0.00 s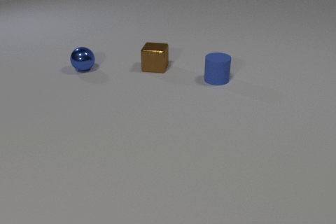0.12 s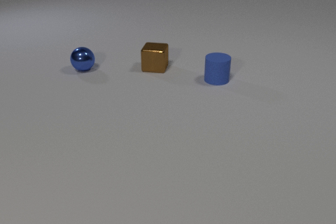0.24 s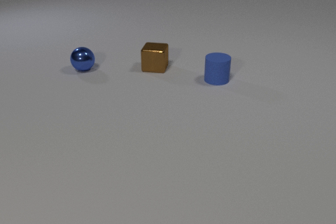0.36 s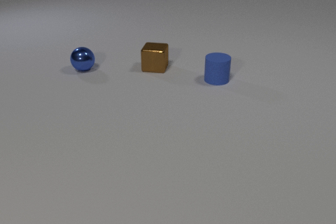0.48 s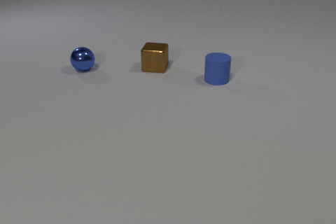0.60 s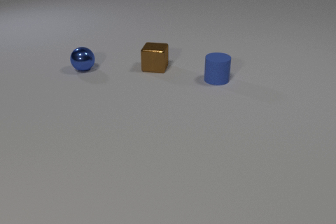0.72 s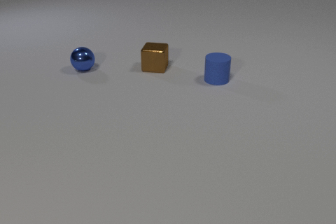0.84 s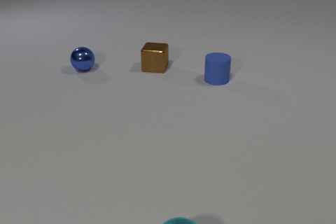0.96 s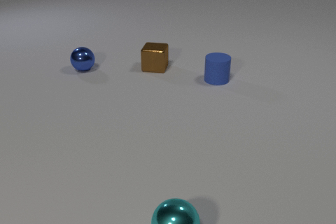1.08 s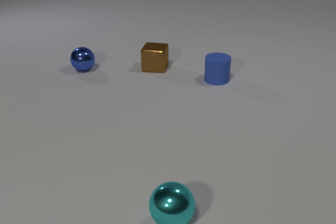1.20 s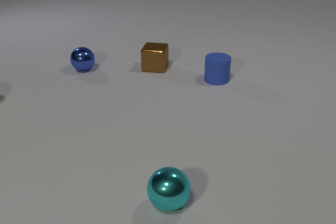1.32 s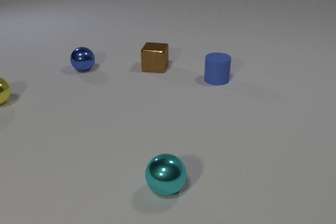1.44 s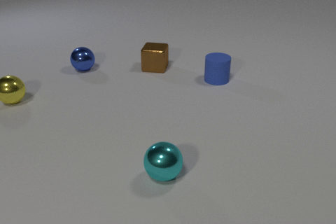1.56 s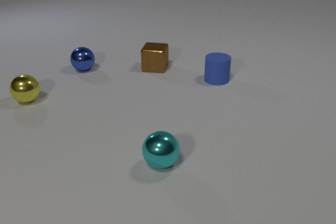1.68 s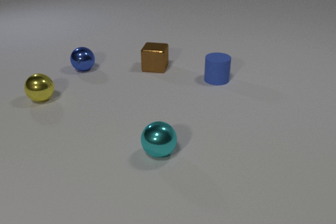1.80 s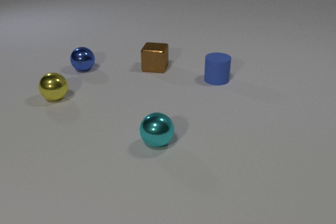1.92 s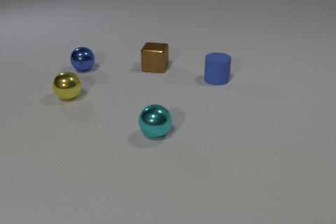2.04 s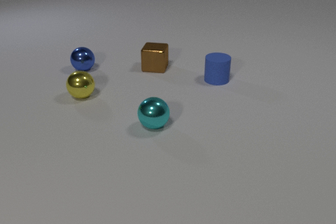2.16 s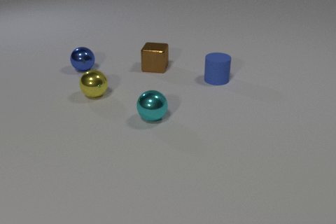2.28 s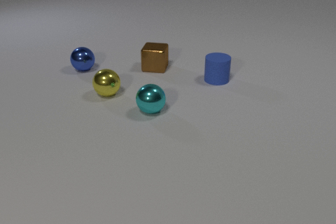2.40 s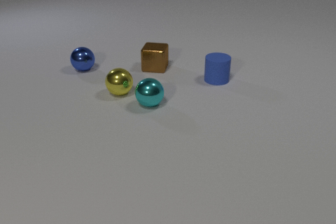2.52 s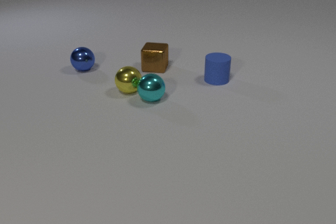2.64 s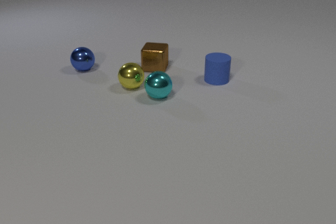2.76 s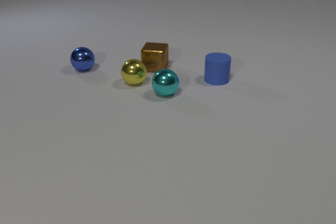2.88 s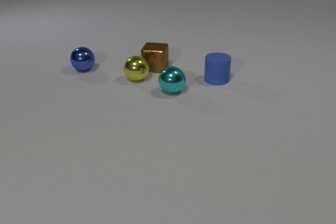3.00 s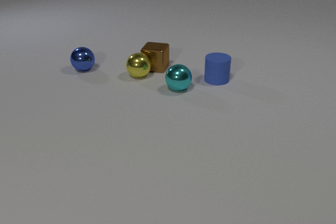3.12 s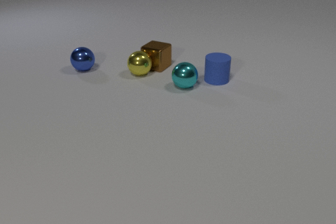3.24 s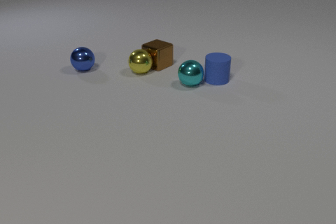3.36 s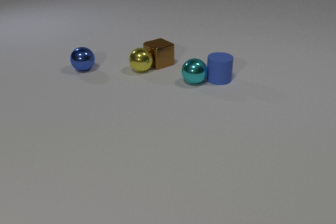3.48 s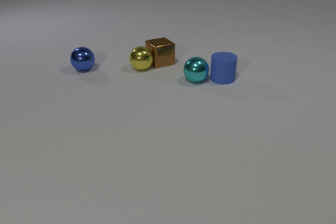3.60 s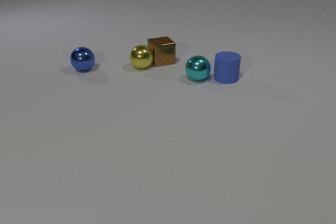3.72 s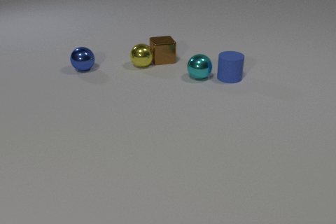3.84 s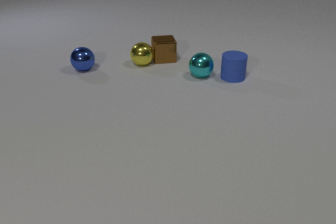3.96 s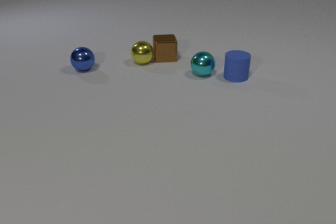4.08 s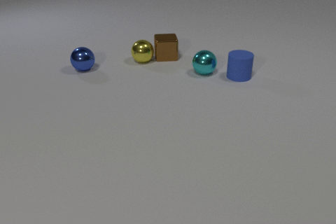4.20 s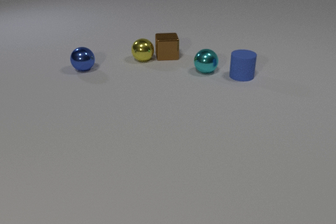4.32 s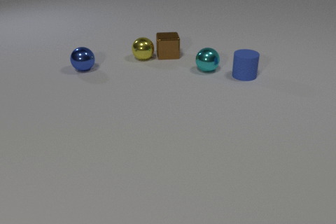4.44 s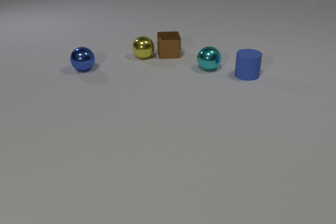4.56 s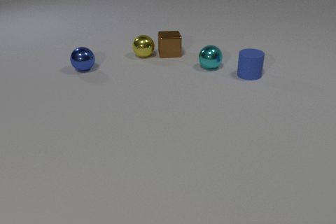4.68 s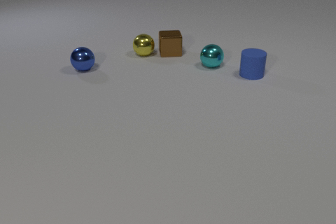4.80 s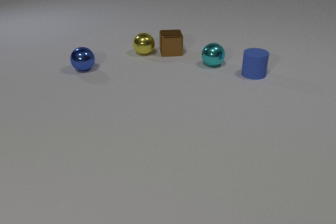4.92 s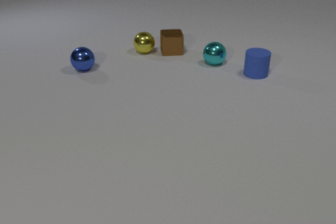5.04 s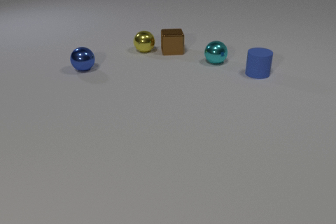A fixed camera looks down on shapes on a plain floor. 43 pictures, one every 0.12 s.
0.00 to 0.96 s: The cyan metal sphere comes in at the bottom edge, rolls away from the camera.
0.96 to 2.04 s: The cyan metal sphere rolls away from the camera. The yellow metal sphere comes in at the left edge, rolls to the right.
2.04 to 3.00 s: The cyan metal sphere rolls away from the camera. The yellow metal sphere rolls to the right and away from the camera. The cyan metal sphere and the yellow metal sphere collide. The yellow metal sphere and the brown metal cube collide.
3.00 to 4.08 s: The cyan metal sphere rolls away from the camera and to the right. The yellow metal sphere rolls away from the camera. The blue rubber cylinder slides to the right and away from the camera. The brown metal cube slides away from the camera, spins so that its near face slides to the left, clockwise seen from above. The cyan metal sphere and the blue rubber cylinder collide.
4.08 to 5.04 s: The cyan metal sphere rolls away from the camera. The yellow metal sphere rolls away from the camera. The blue rubber cylinder slides to the right and away from the camera. The brown metal cube slides away from the camera.
What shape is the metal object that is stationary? sphere.
Are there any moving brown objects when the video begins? no.
What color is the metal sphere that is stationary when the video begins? blue.
